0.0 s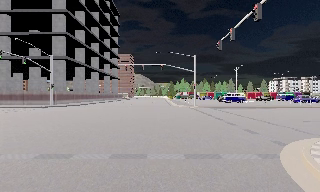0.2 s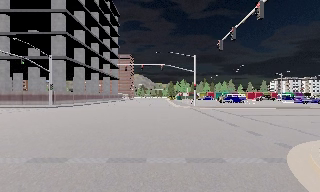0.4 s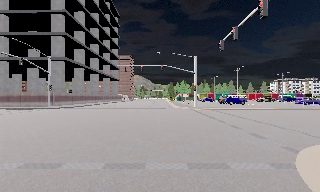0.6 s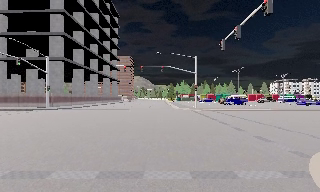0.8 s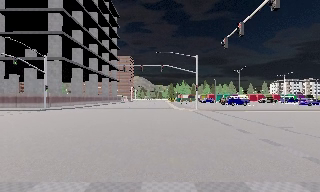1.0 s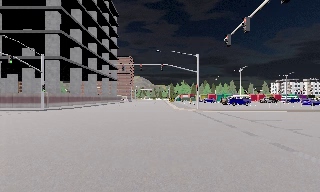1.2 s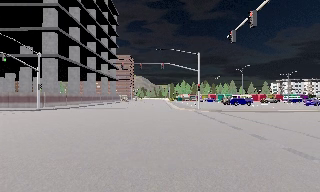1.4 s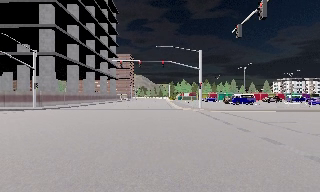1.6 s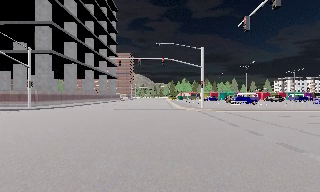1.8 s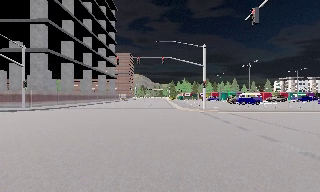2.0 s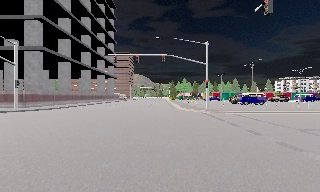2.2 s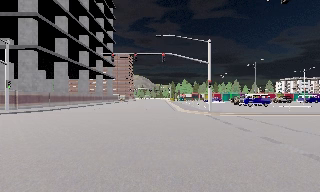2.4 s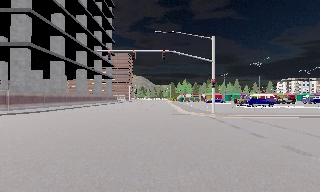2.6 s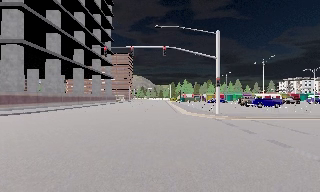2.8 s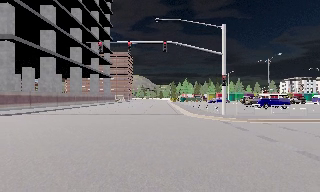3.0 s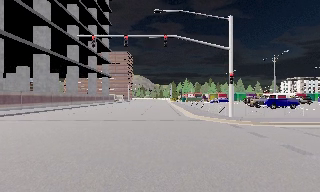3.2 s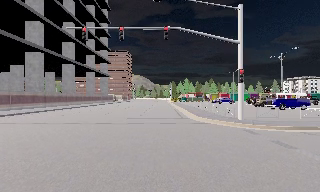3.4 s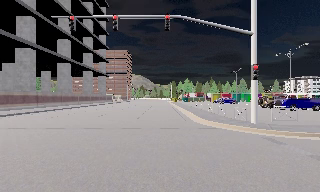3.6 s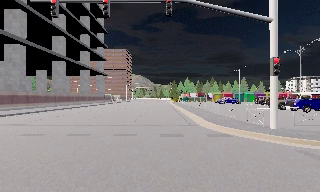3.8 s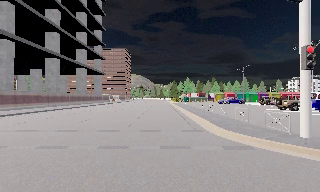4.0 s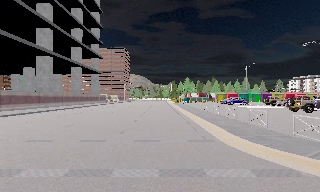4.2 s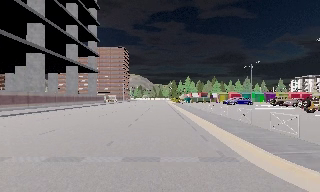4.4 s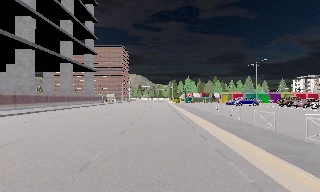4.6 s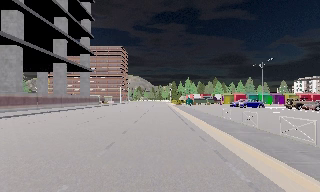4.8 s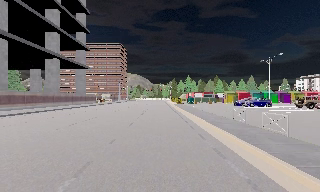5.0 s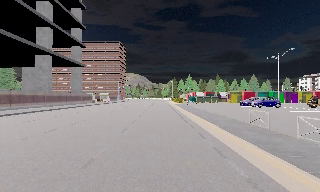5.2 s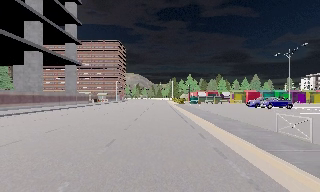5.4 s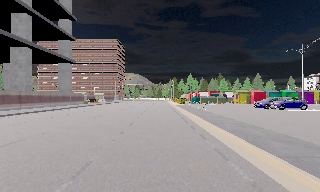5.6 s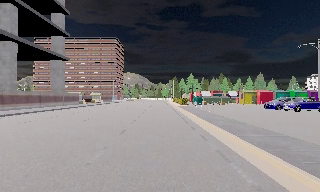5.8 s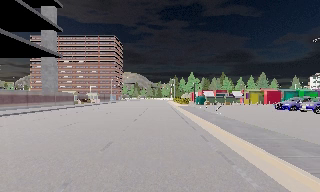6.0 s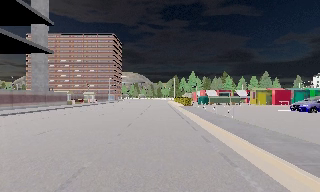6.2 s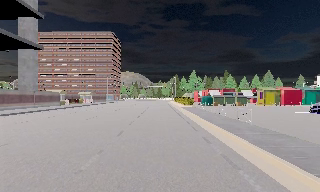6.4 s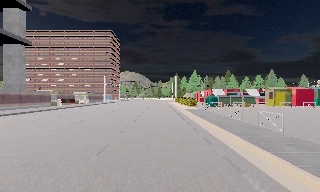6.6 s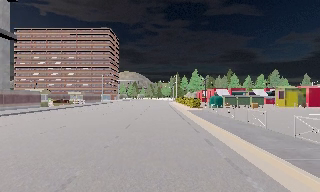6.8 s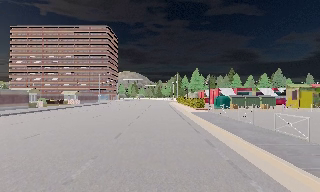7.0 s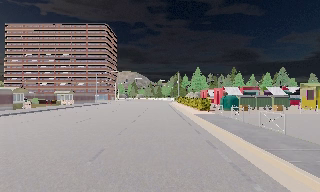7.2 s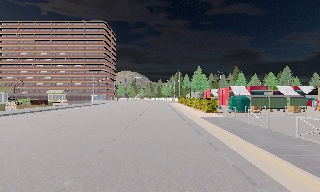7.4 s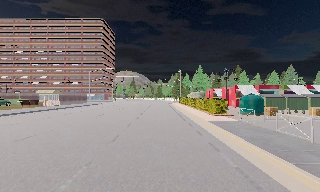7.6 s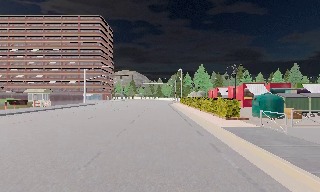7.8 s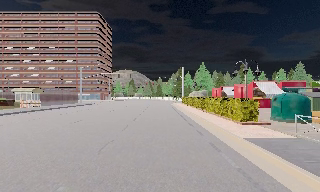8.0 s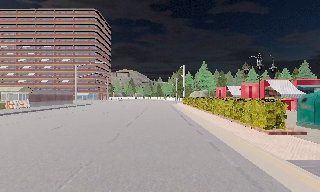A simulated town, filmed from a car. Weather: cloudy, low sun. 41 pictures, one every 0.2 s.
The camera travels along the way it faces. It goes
forward.
0.0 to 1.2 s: The camera travels forward, about 2.5 m, so what stands in front looms larger. It gains speed.
1.2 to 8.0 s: The camera travels forward, about 60 m, so what stands in front looms larger. It gains speed.
The film runs forward here.
